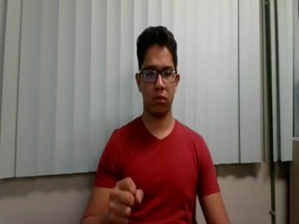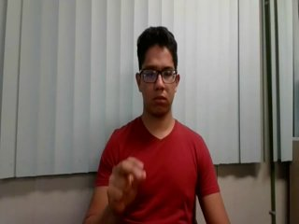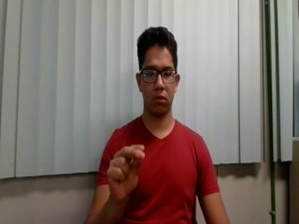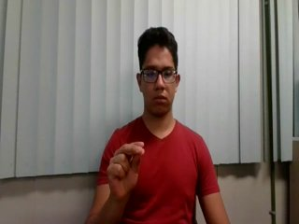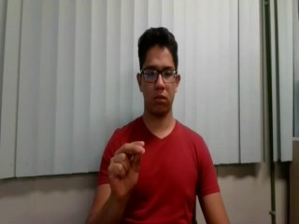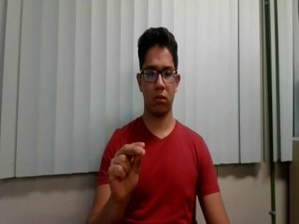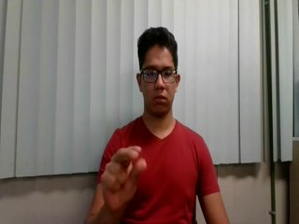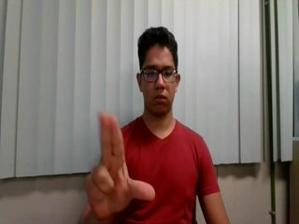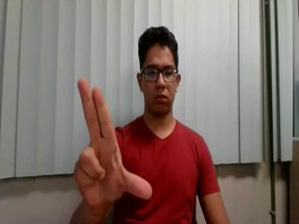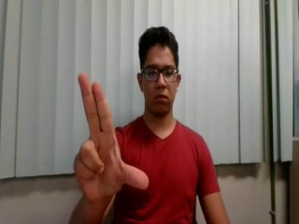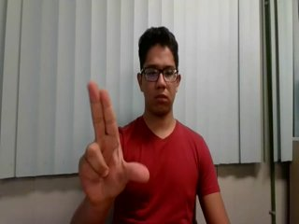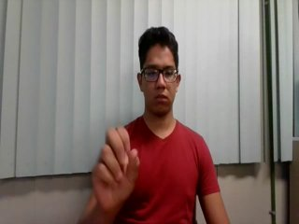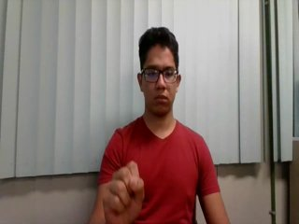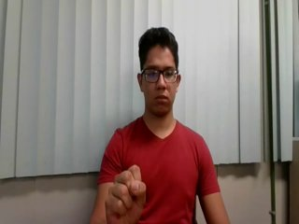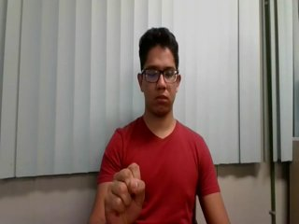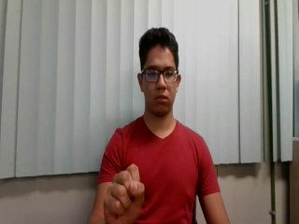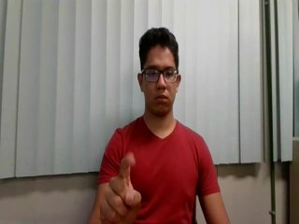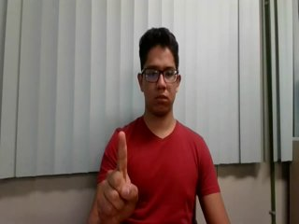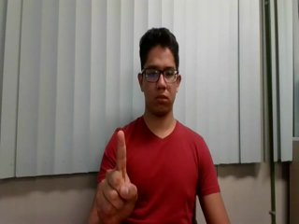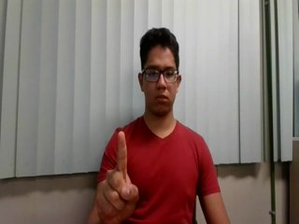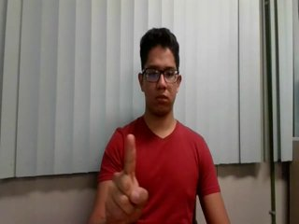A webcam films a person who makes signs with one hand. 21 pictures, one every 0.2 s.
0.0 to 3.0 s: Zoom in.
3.1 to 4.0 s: Pointing with one finger.
